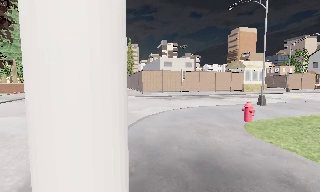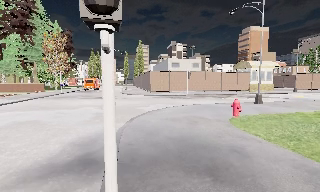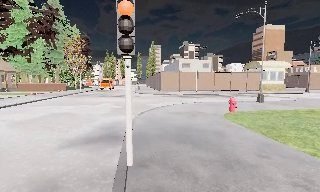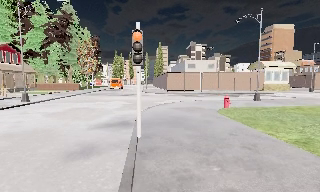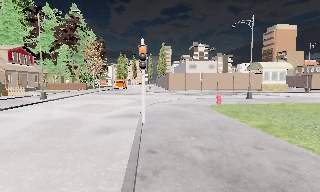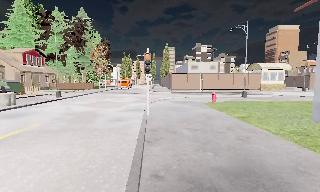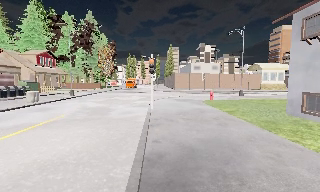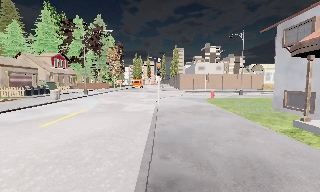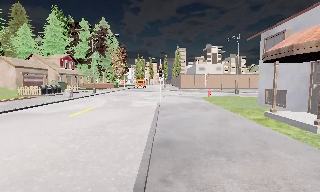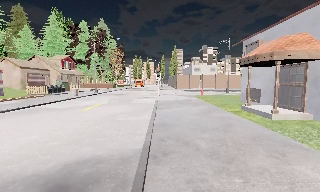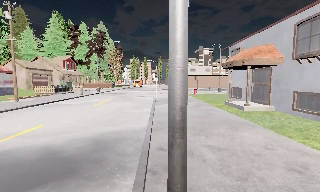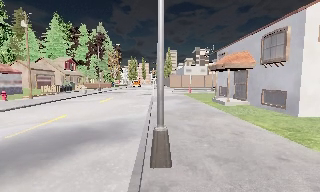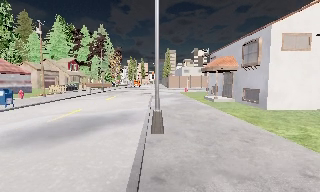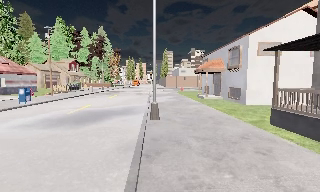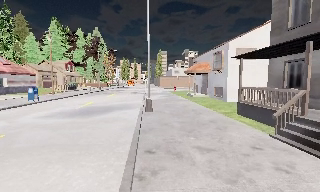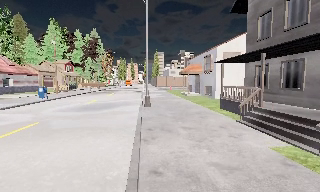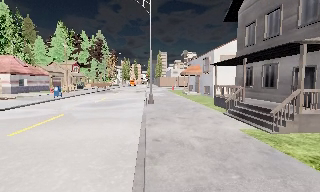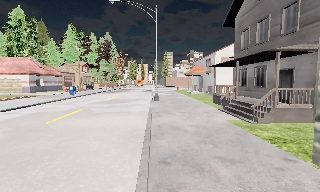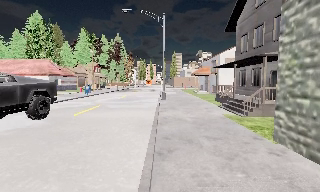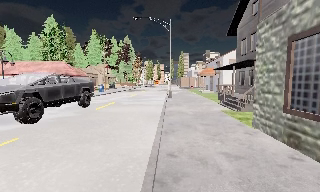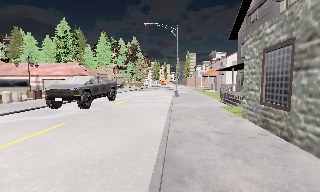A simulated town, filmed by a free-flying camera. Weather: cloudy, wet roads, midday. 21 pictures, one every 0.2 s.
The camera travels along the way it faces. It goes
backward.
0.0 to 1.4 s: The camera pans to its left, which is counterclockwise from overhead, by about 15 degrees. It travels backward, about 10 m, so what stands in front gets smaller.
1.4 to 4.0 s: The camera travels backward, about 20 m, so what stands in front gets smaller.
The film runs backward here.
